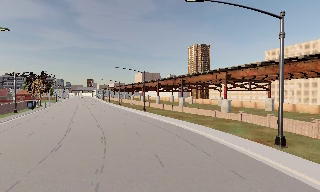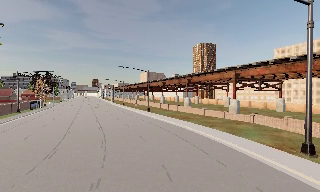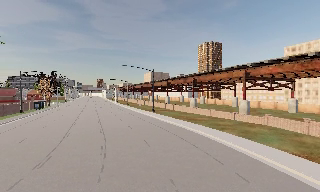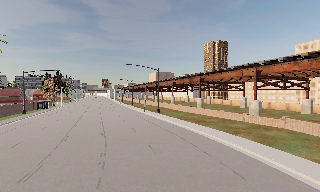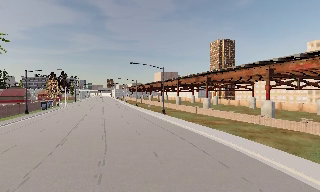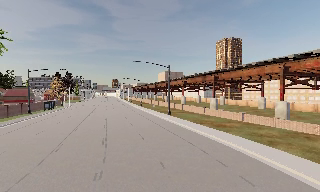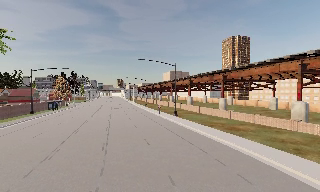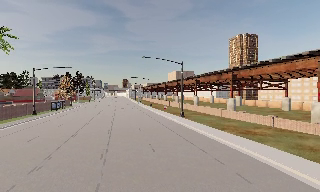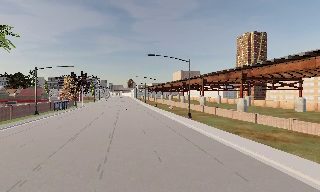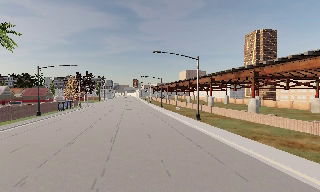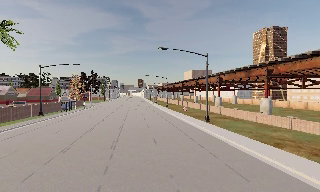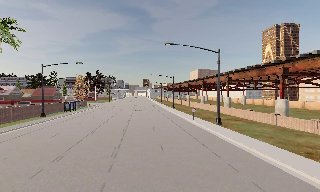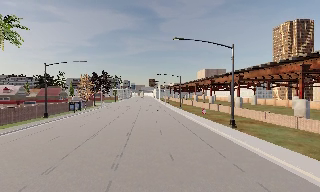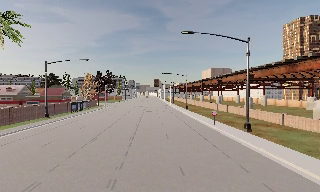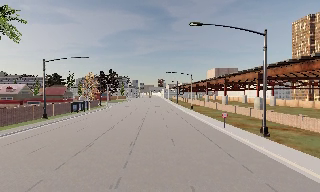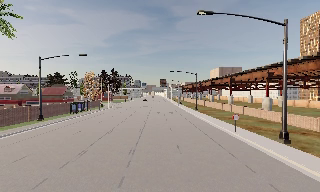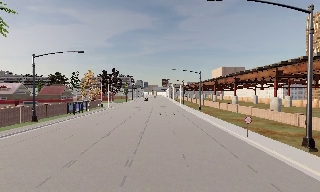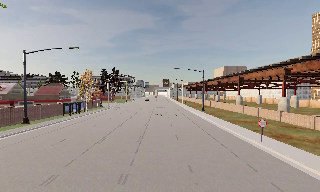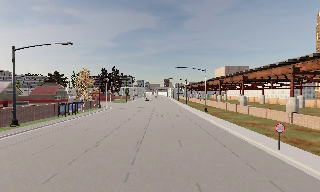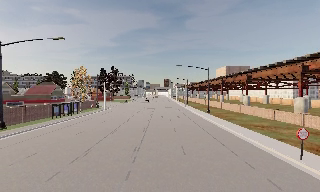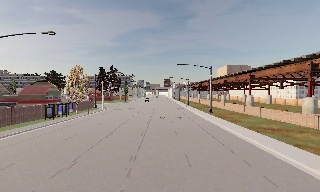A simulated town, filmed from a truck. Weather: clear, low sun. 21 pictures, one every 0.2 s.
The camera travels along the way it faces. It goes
forward.
0.0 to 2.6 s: The scene slides to the right, as the camera pans about 25 degrees to its left. It travels forward, about 25 m, so what stands in front looms larger.
2.6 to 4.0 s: The camera travels forward, about 13 m, so what stands in front looms larger.
The film runs forward here.
